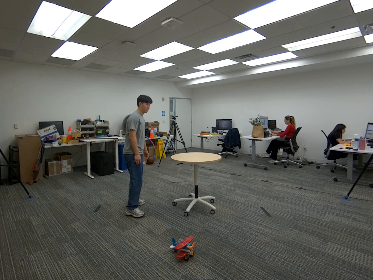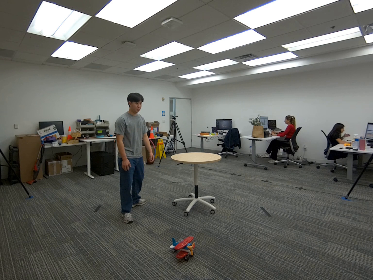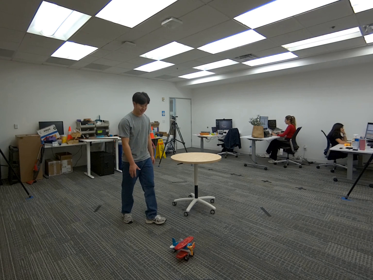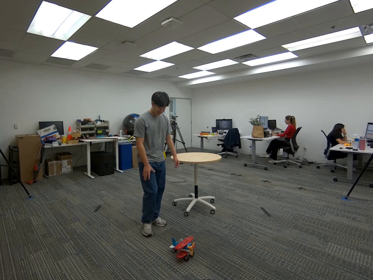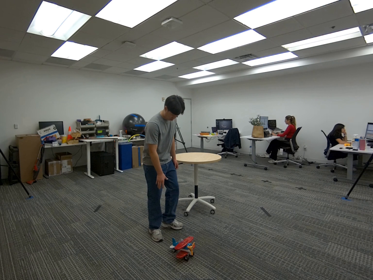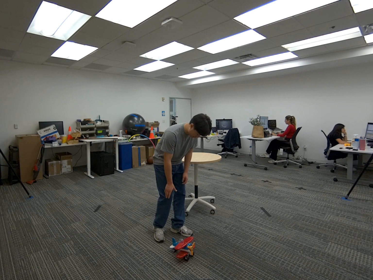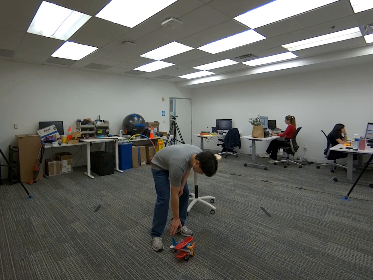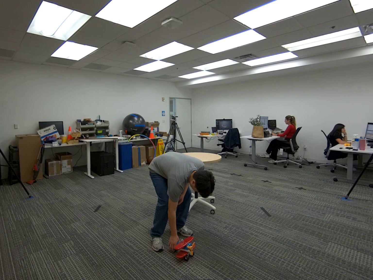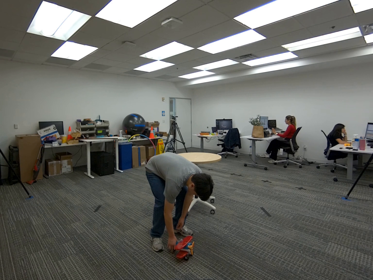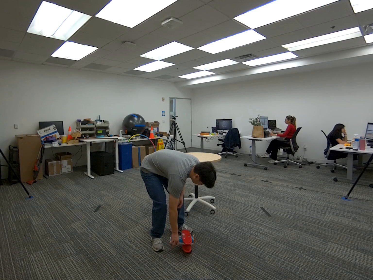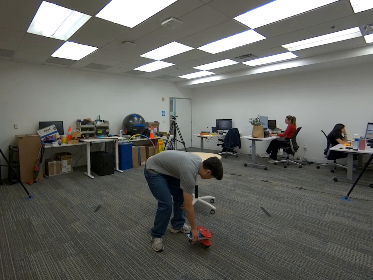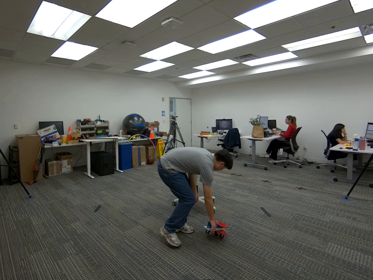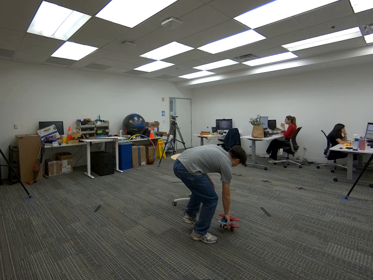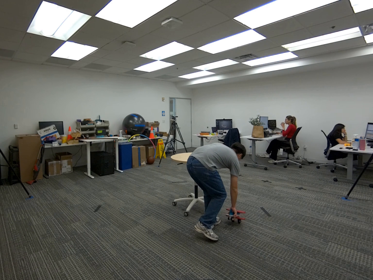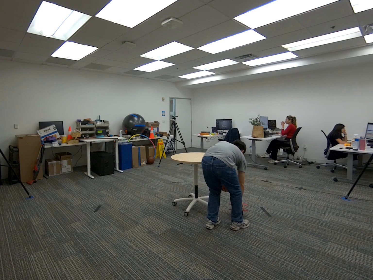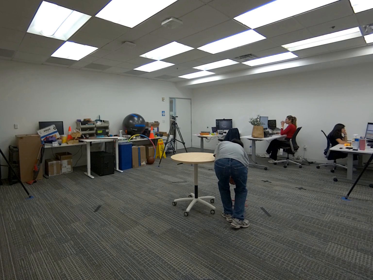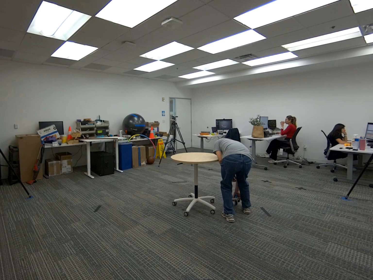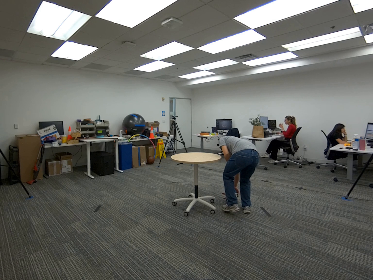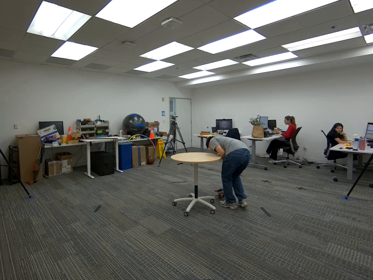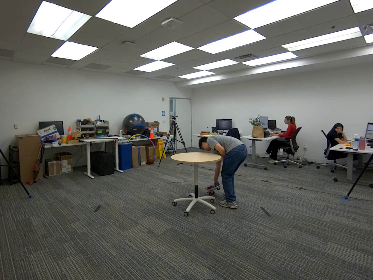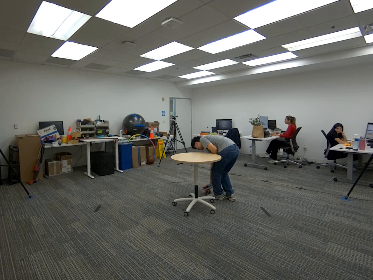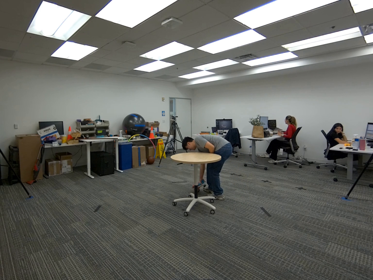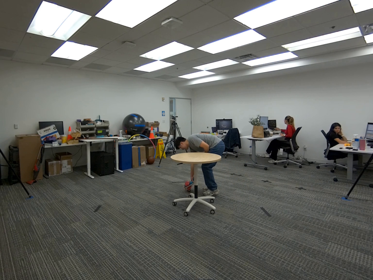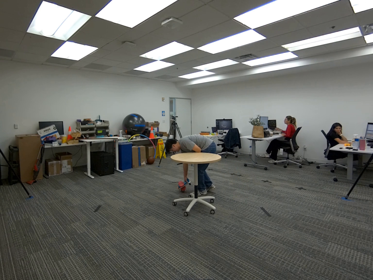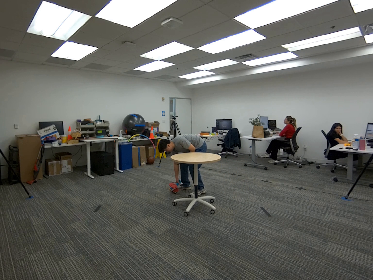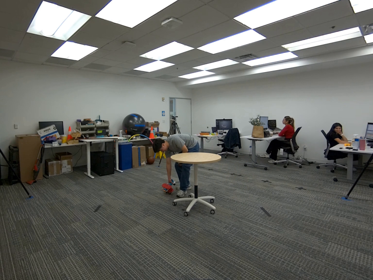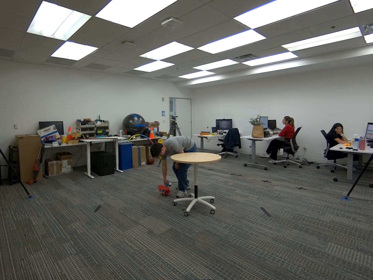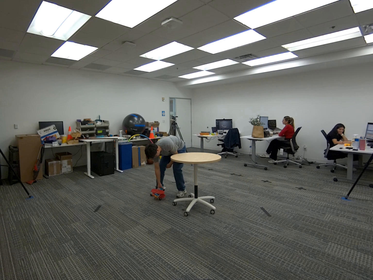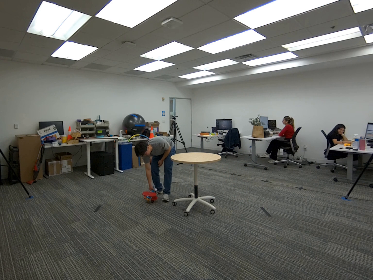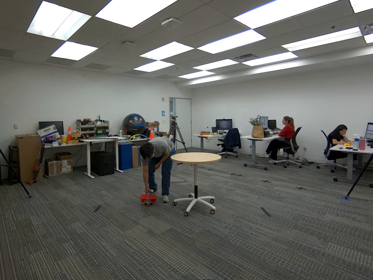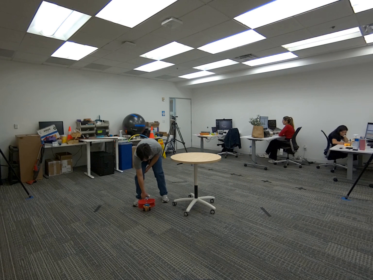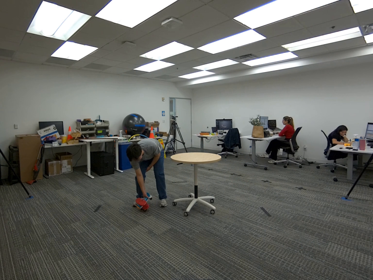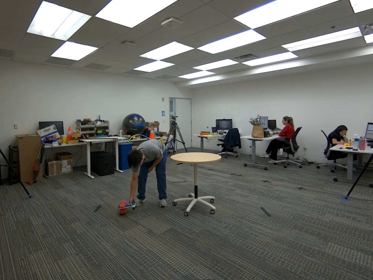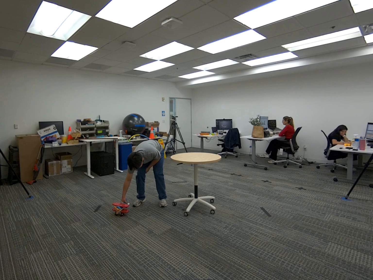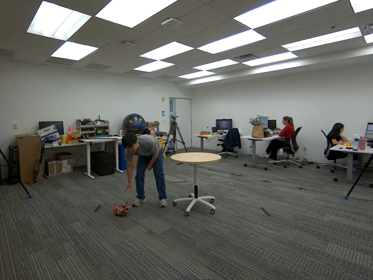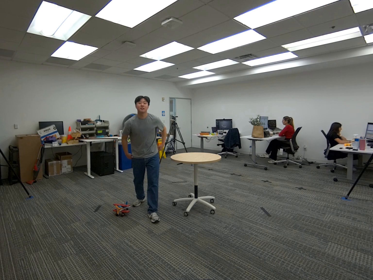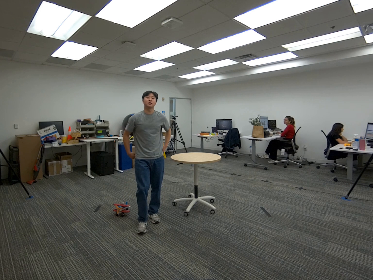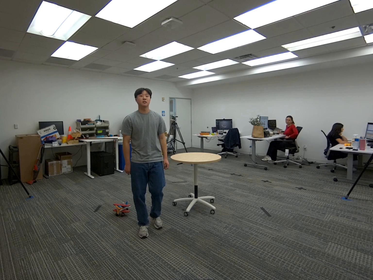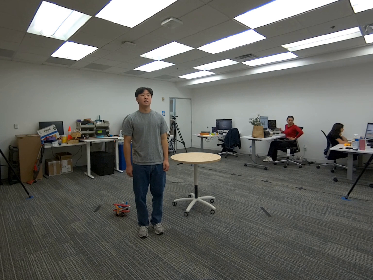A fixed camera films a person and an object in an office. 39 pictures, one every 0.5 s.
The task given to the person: Walk to the toy airplane on the ground. Place your right hand on the plane and roll it around the round table until finished.
